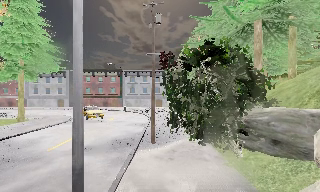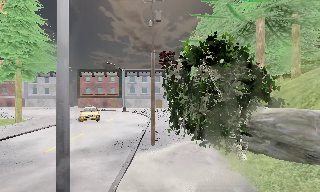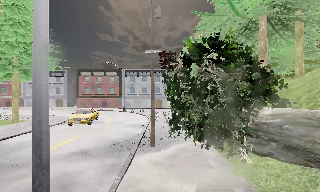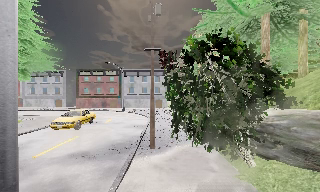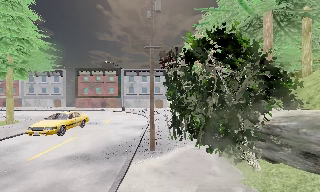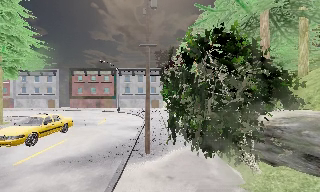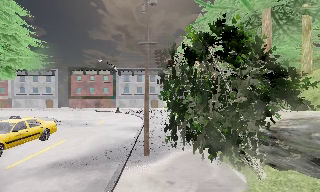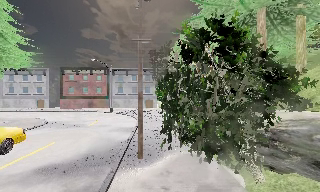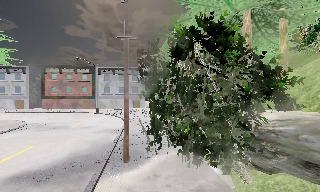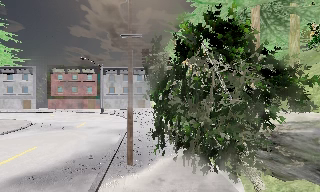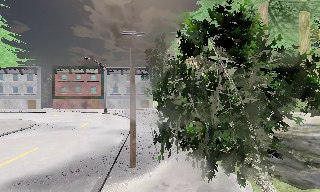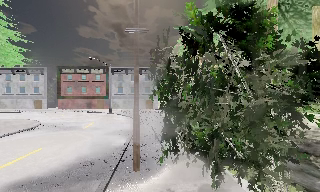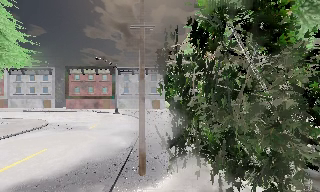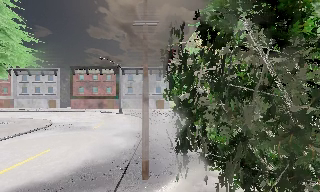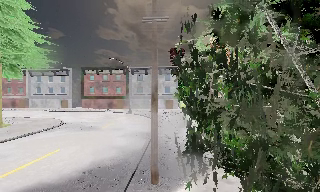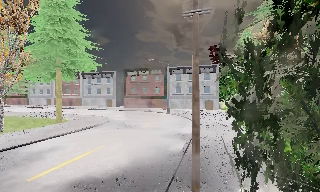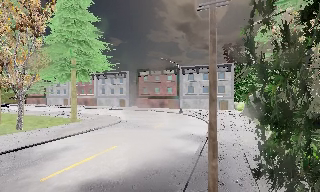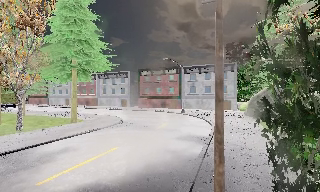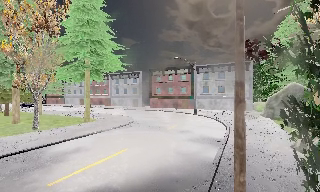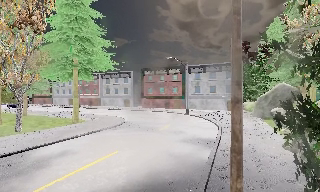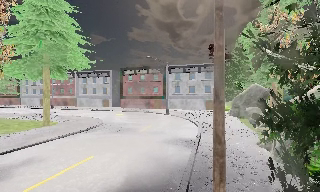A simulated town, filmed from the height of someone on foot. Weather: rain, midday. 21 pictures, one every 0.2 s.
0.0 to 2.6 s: The camera travels forward, about 3.5 m, so what stands in front looms larger.
2.6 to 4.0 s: The scene slides to the right, as the camera pans about 15 degrees to its left. It travels forward, about 2 m, so what stands in front looms larger.
The film runs forward here.
